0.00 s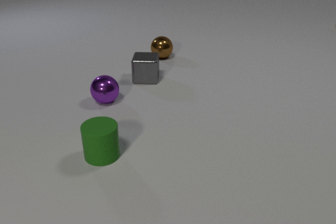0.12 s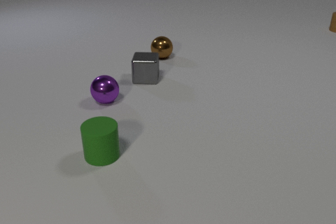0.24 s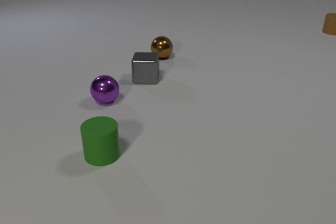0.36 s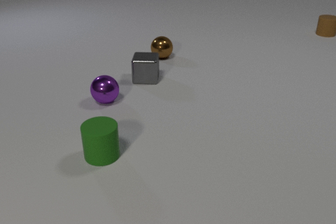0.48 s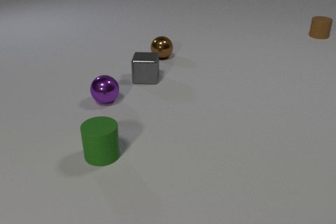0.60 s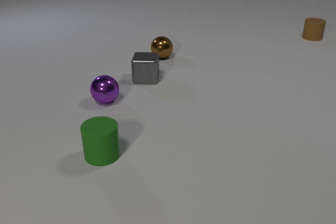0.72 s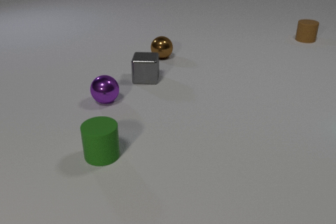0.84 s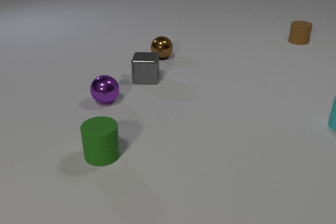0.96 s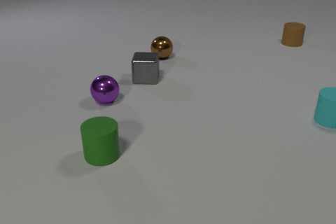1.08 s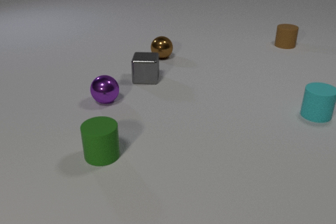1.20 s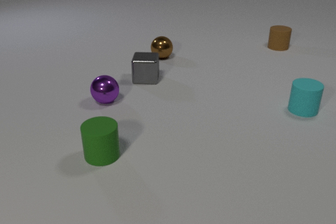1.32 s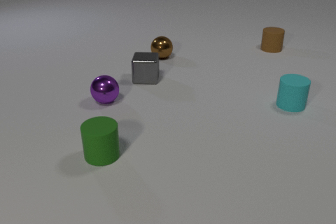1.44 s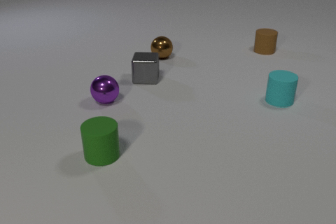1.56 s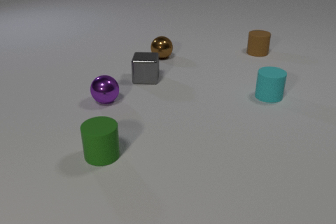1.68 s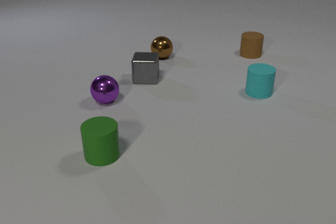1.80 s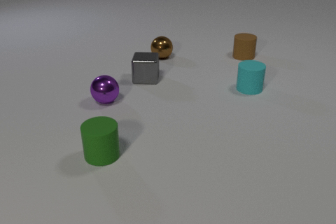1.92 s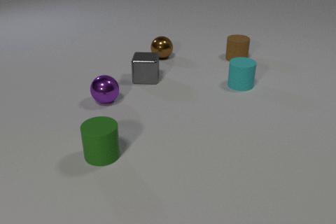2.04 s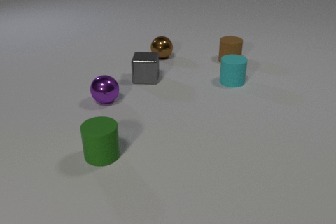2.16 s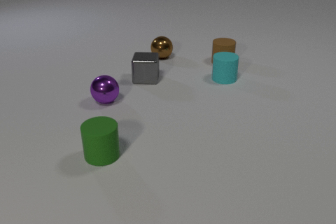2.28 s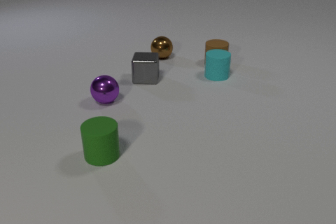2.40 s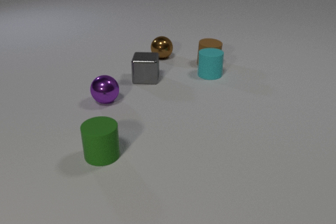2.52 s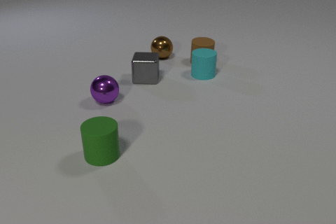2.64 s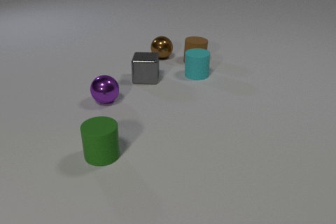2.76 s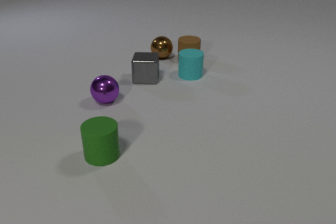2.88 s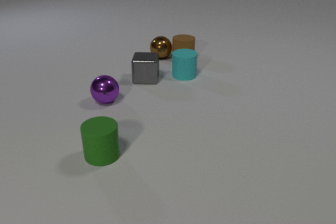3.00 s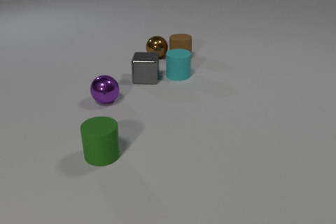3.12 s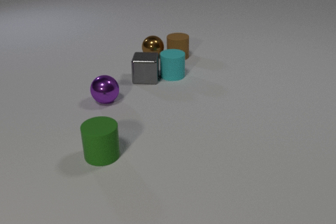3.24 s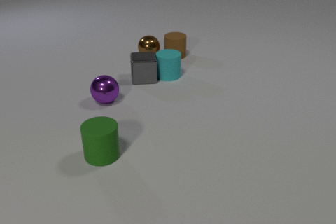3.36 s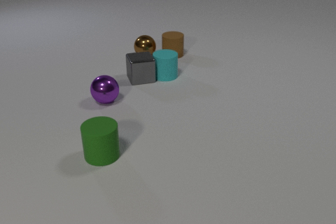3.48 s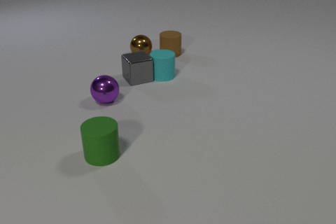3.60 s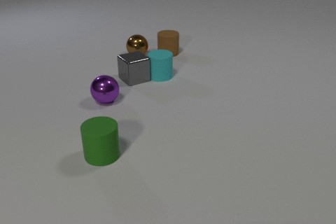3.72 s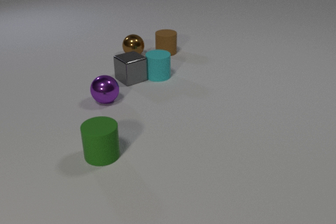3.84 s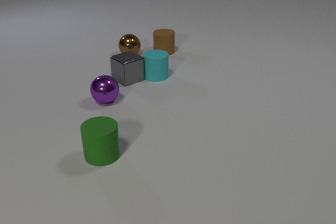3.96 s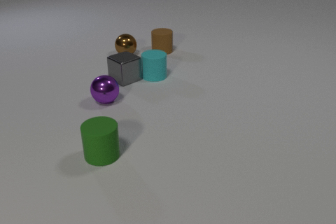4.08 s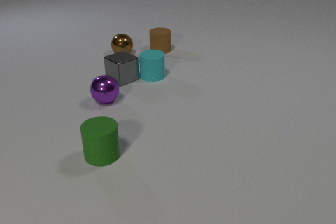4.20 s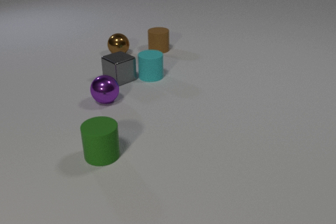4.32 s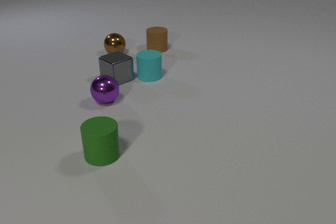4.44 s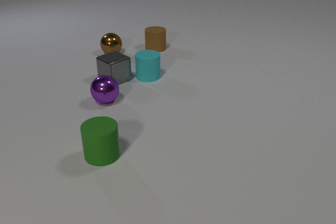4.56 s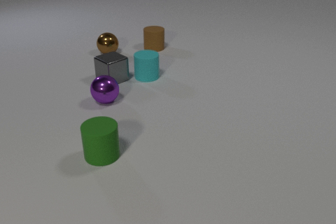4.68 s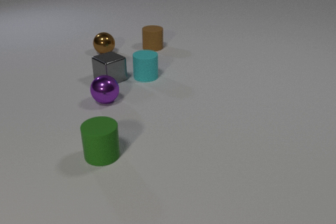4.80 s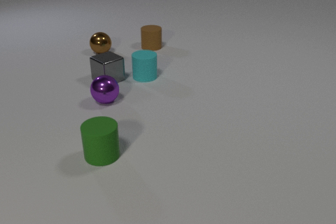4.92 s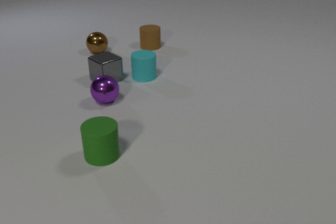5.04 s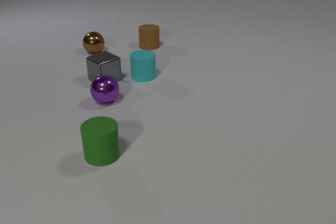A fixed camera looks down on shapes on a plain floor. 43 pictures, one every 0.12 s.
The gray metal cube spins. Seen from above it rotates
counterclockwise.
The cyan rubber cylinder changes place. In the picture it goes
to the left.
0.00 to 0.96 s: The cyan rubber cylinder comes in at the right edge, slides to the left. The brown rubber cylinder slides toward the camera and to the left.
0.96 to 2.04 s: The cyan rubber cylinder slides to the left and away from the camera. The brown rubber cylinder slides toward the camera and to the left.
2.04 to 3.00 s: The cyan rubber cylinder slides to the left. The brown rubber cylinder slides to the left. The brown metal sphere rolls to the left. The cyan rubber cylinder and the brown rubber cylinder collide. The brown rubber cylinder and the brown metal sphere collide.
3.00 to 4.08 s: The cyan rubber cylinder slides to the left. The brown rubber cylinder slides to the left and away from the camera. The brown metal sphere rolls to the left. The gray metal cube slides to the left, spins so that its near face slides to the right, counterclockwise seen from above. The cyan rubber cylinder and the gray metal cube collide.
4.08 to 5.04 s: The cyan rubber cylinder slides to the left. The brown rubber cylinder slides away from the camera and to the left. The brown metal sphere rolls to the left. The gray metal cube slides to the left.
How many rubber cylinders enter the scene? 1.
How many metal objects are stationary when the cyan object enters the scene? 3.
What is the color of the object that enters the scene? cyan.
